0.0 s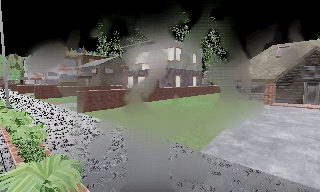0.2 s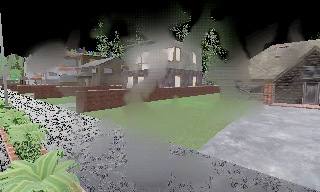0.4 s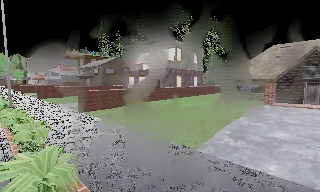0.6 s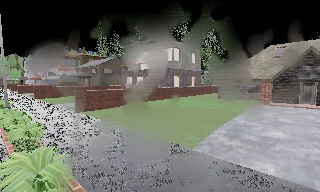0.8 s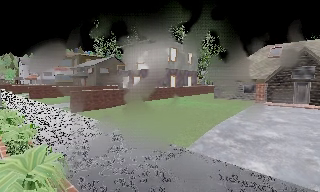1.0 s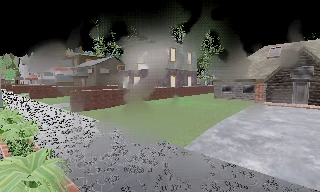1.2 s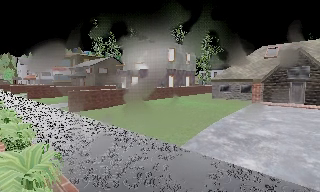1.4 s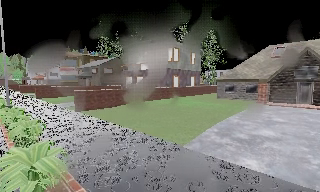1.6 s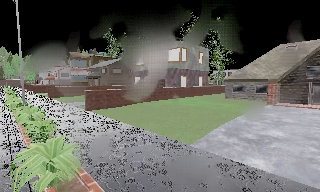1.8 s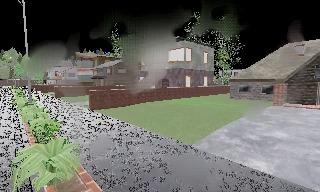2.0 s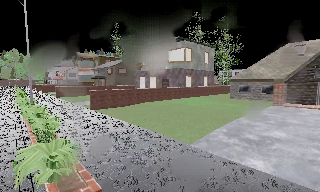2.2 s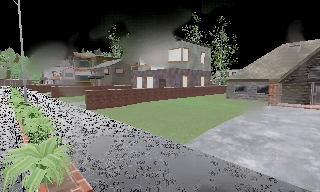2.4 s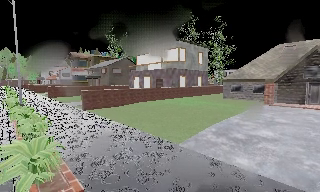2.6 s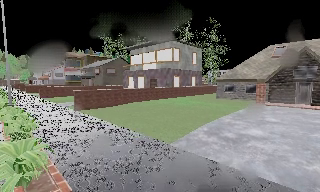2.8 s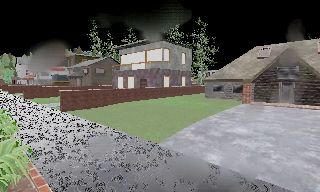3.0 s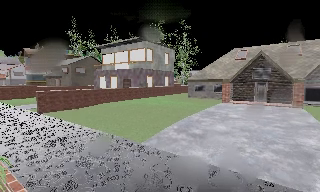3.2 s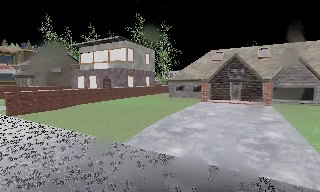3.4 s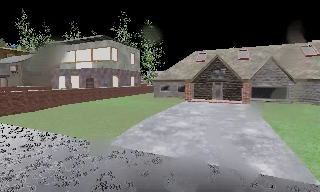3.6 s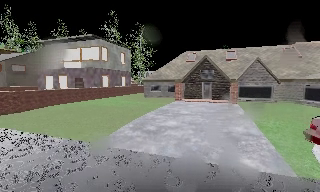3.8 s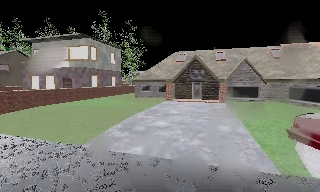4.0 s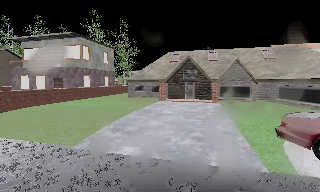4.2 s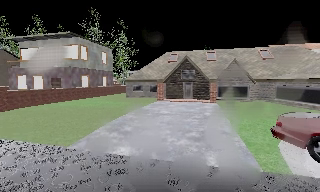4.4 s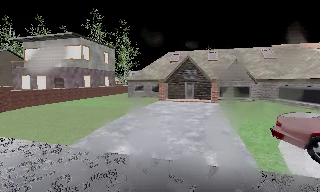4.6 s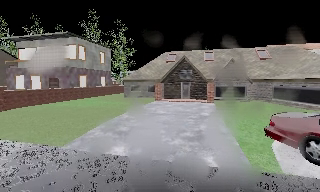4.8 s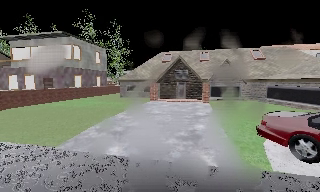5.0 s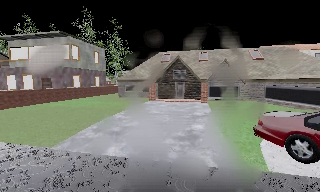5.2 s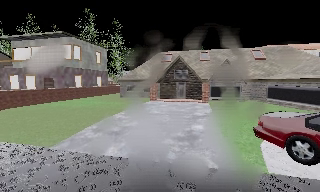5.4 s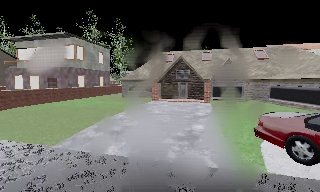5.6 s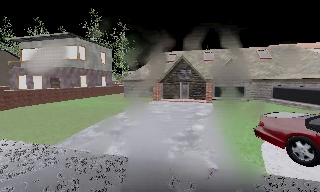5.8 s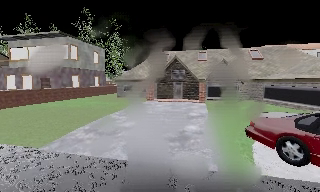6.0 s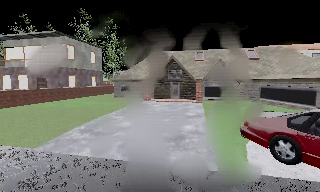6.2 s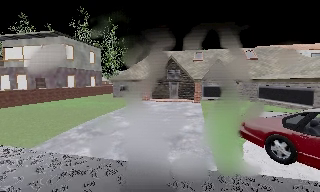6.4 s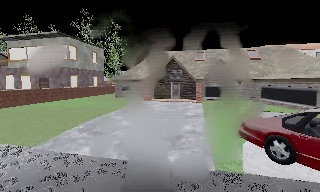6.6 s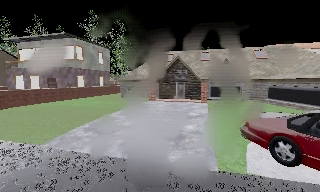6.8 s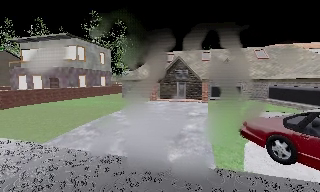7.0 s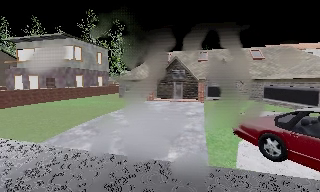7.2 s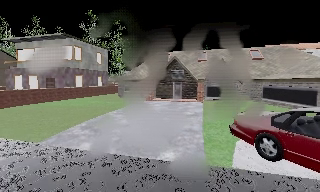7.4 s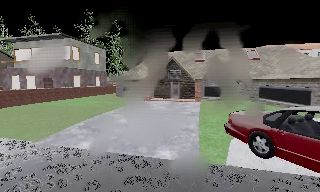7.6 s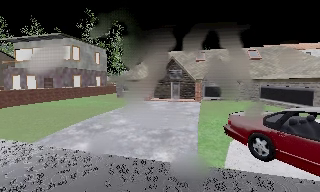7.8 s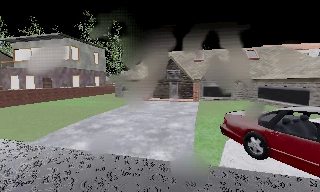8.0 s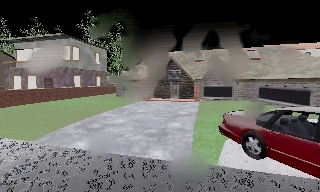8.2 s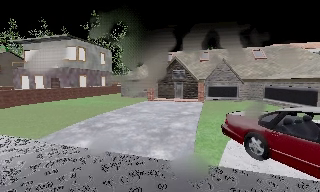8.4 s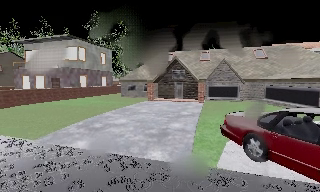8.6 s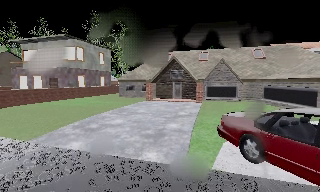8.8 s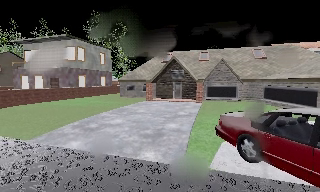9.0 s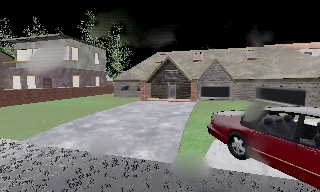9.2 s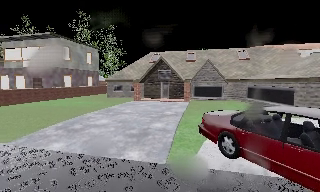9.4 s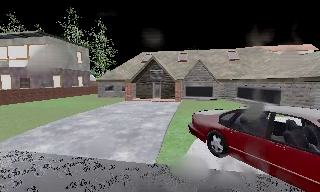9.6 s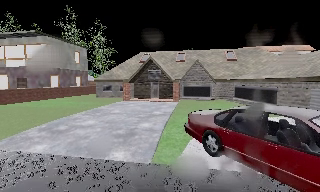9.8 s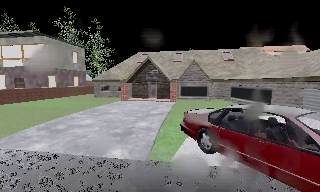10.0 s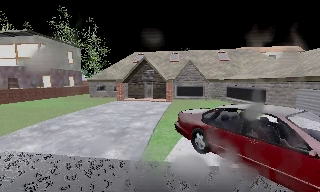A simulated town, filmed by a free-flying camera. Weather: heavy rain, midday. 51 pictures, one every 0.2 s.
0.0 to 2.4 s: The camera travels to its right and backward, about 1 m.
2.4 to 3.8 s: The scene slides to the left, as the camera pans about 30 degrees to its right.
3.8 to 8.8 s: The camera travels to its right, about 2 m, so close, fixed things drift to the left.
8.8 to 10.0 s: The camera shifts only a little, or ends up much as it began.
The film runs backward here.
